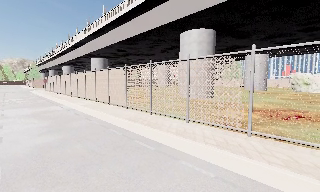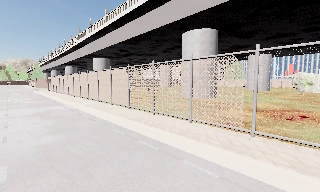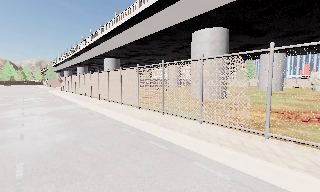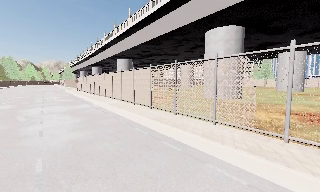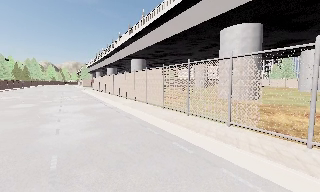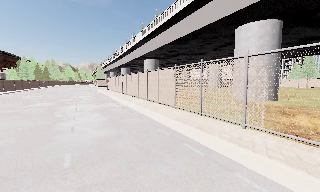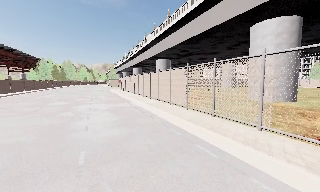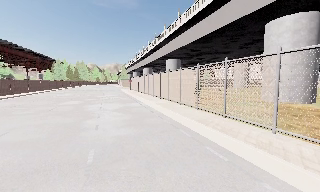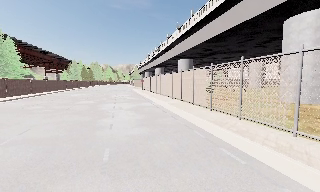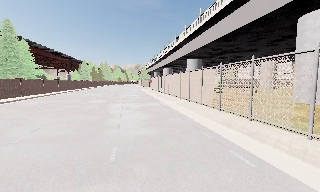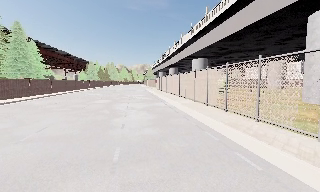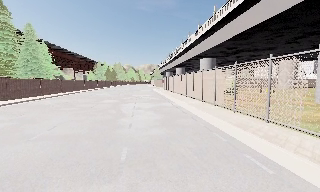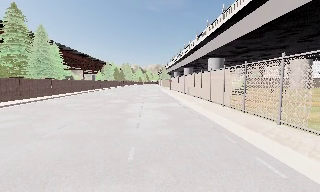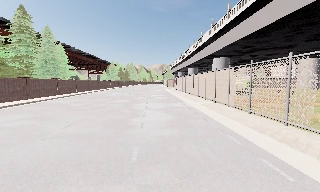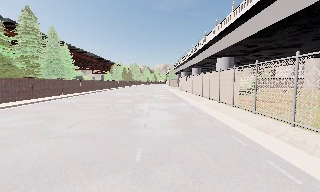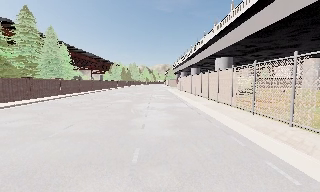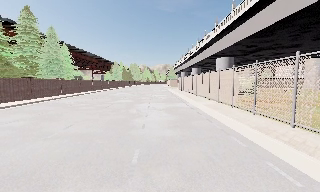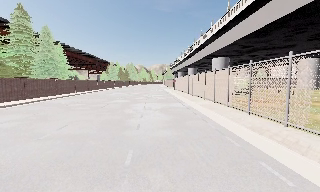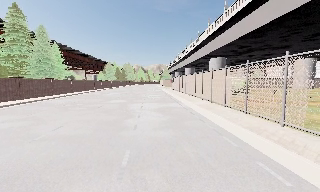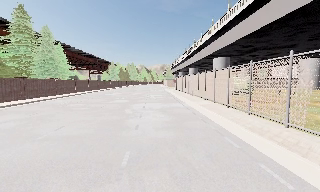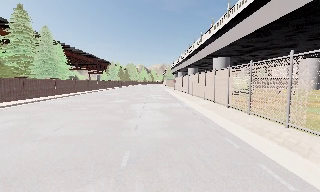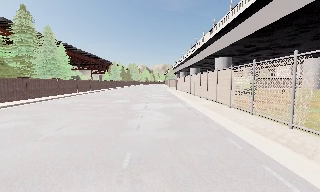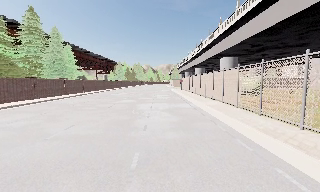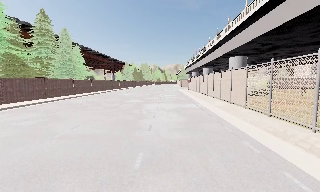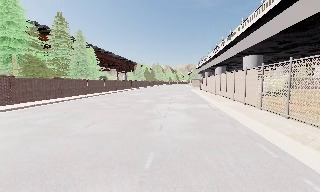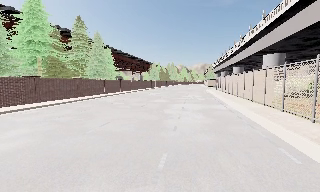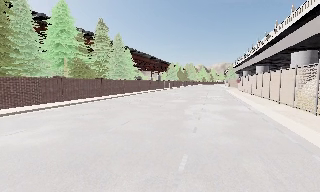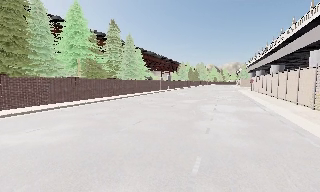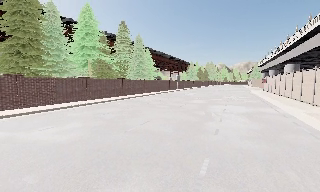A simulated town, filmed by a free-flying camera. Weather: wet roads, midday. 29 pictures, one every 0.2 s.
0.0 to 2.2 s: The camera pans to its left, which is counterclockwise from overhead, by about 35 degrees.
2.2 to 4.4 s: The camera shifts only a little, or ends up much as it began.
4.4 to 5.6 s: The camera pans to its left, which is counterclockwise from overhead, by about 25 degrees.
The film runs forward here.
